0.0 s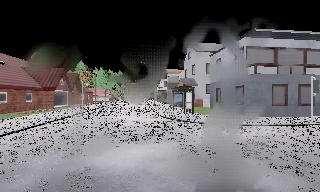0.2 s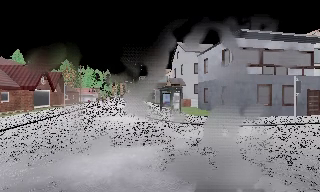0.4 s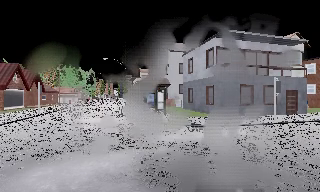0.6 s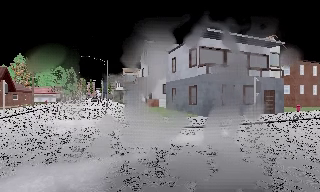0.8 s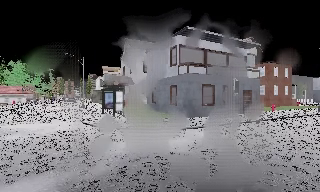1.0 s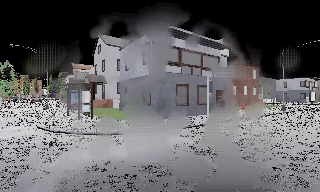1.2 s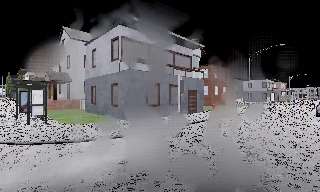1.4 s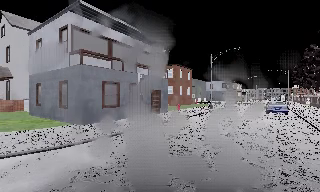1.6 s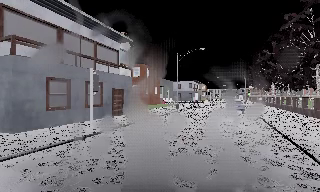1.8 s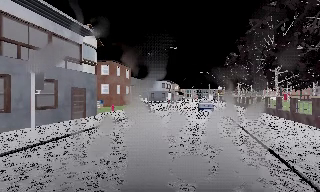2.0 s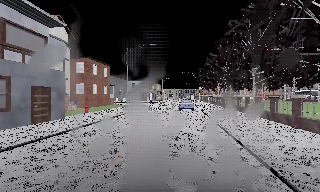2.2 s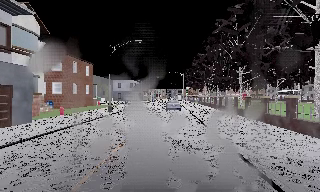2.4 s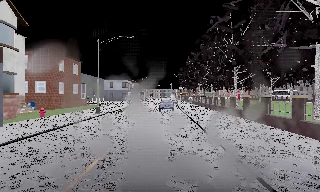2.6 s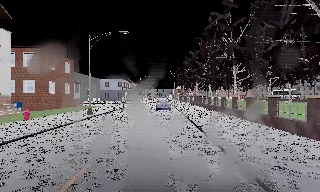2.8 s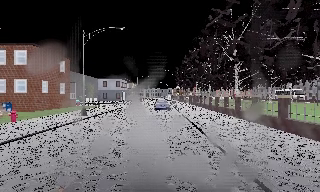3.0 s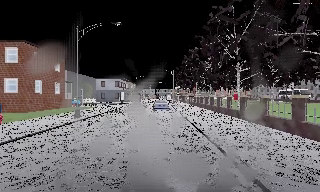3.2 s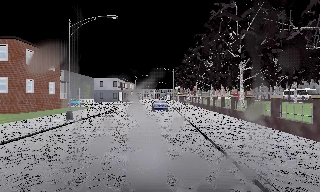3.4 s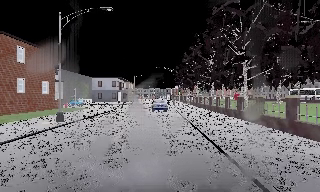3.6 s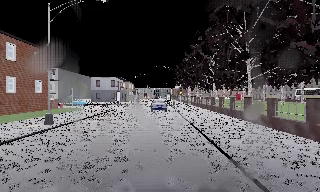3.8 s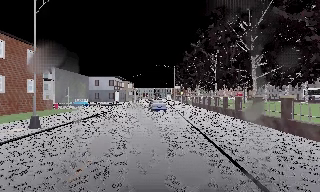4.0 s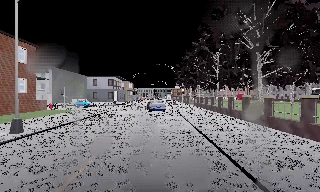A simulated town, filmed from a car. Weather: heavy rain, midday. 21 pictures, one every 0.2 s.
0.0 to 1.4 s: The camera pans to its right, which is clockwise from overhead, by about 50 degrees. It travels forward and to its right, about 6 m. It gains speed.
1.4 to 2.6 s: The camera pans to its right, which is clockwise from overhead, by about 35 degrees. It travels forward, about 7 m.
2.6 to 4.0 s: The camera travels forward, about 7 m, so what stands in front looms larger.
The film runs forward here.
